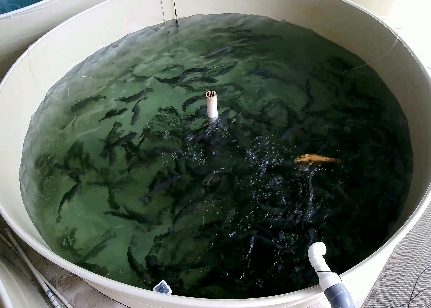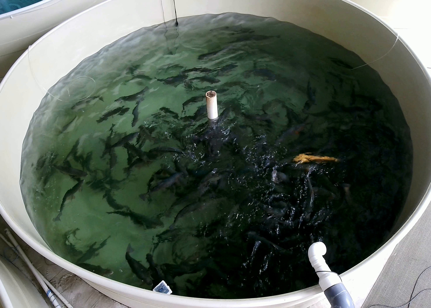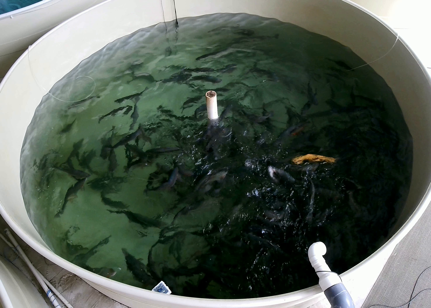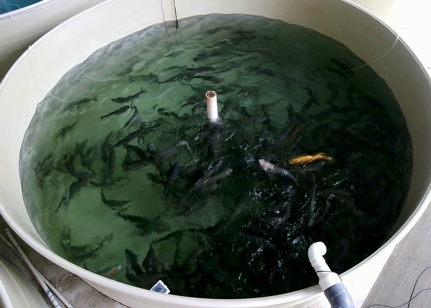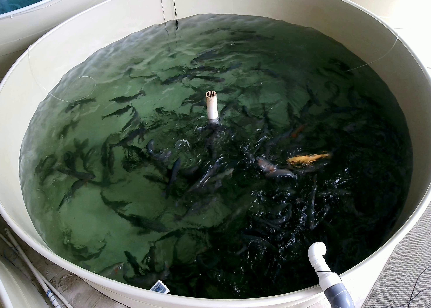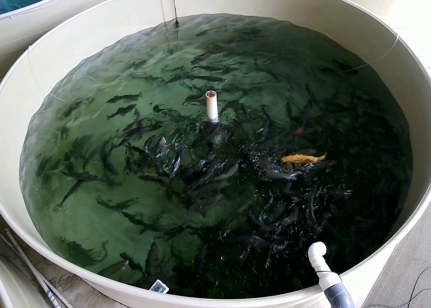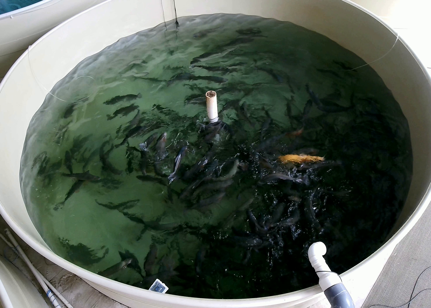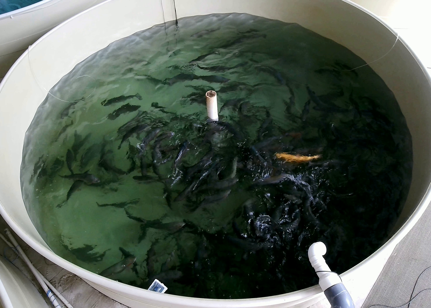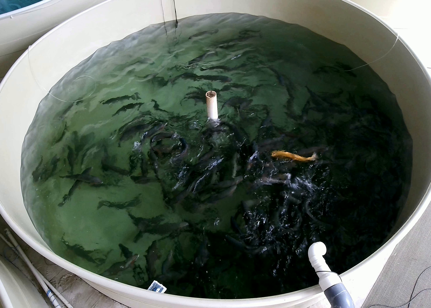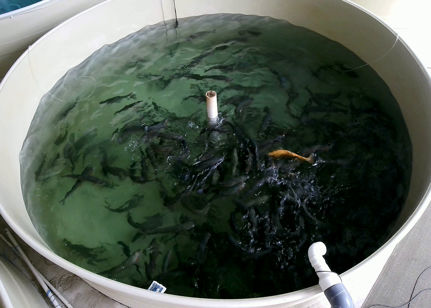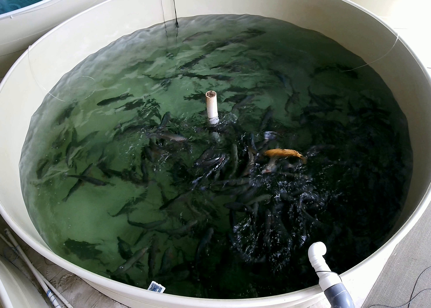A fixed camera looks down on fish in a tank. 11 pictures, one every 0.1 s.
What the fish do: Weak feeding.
